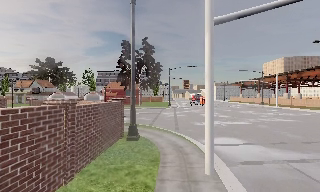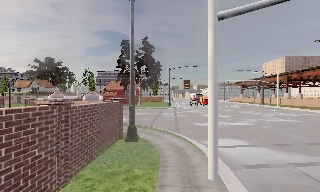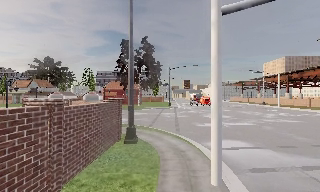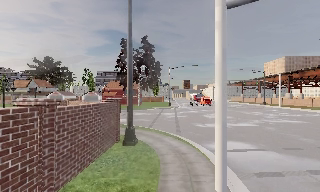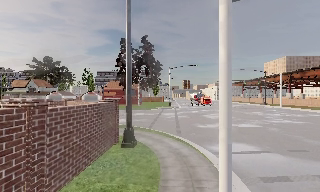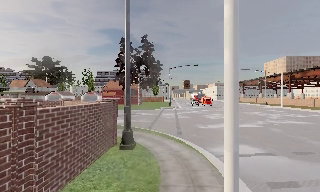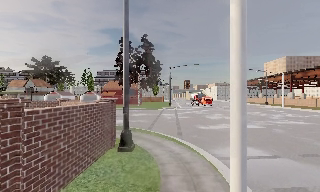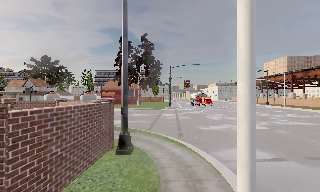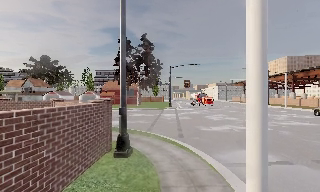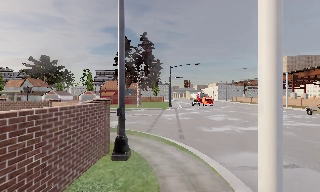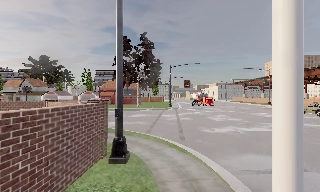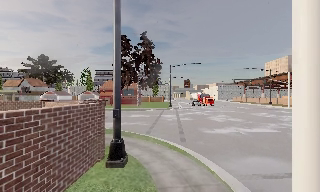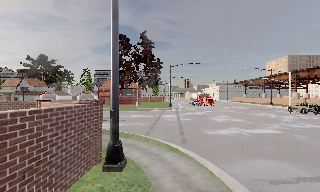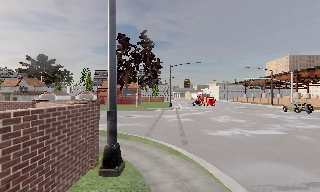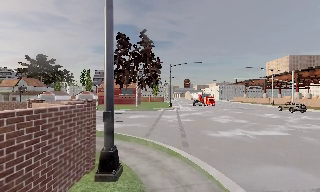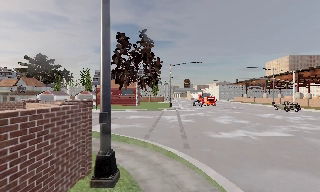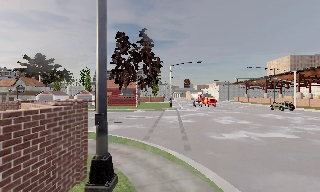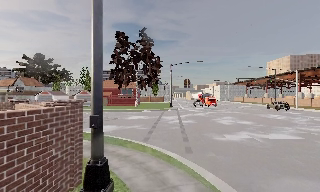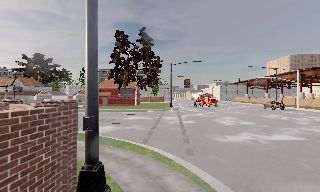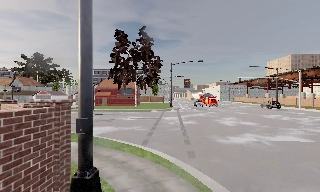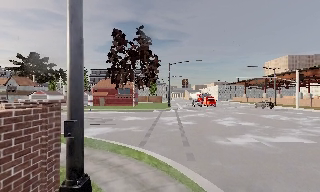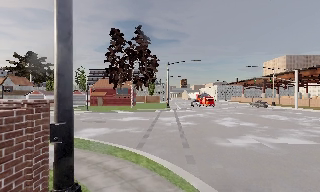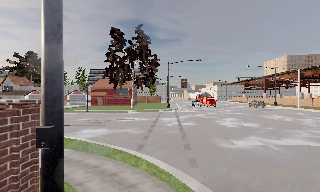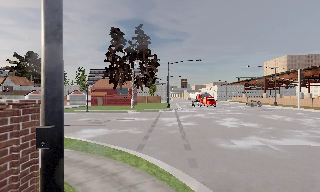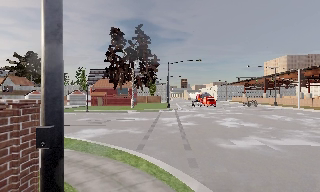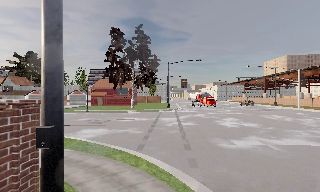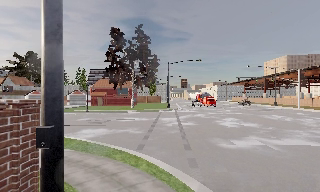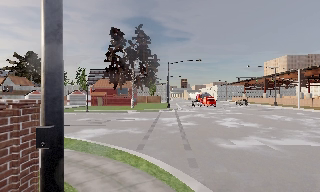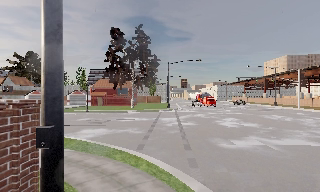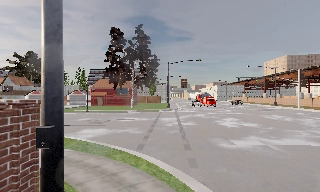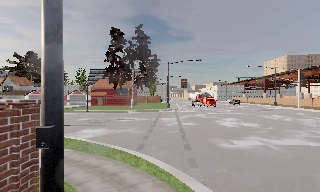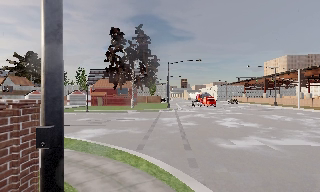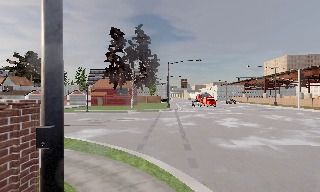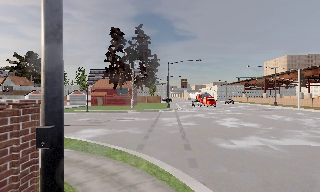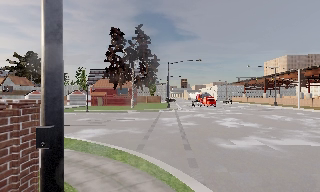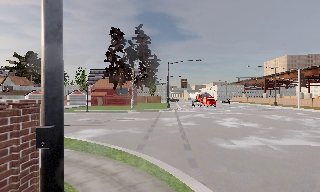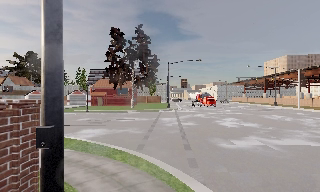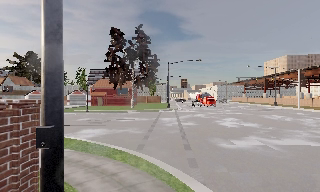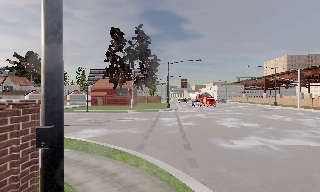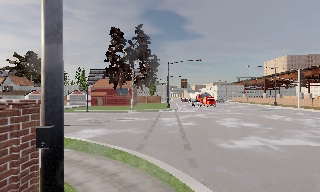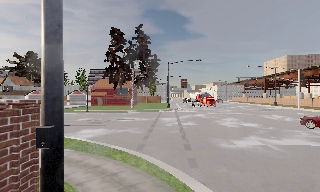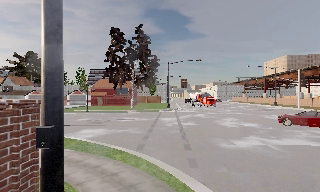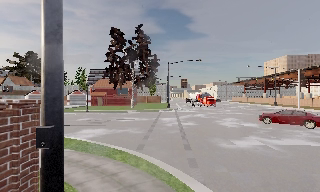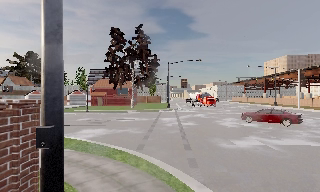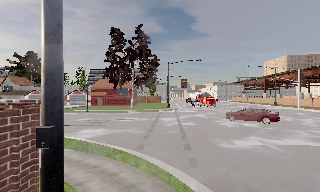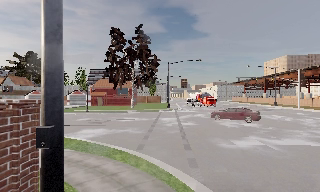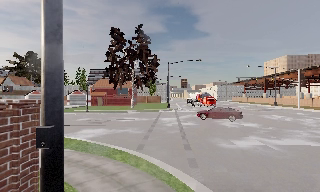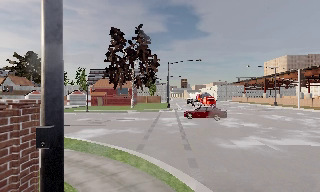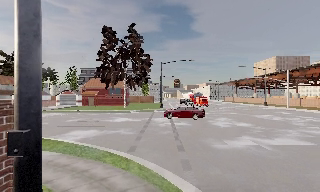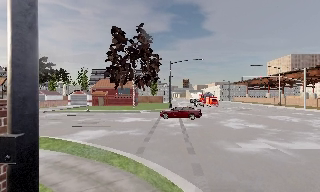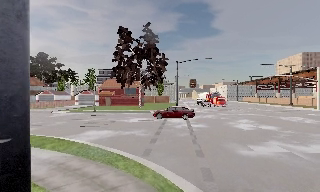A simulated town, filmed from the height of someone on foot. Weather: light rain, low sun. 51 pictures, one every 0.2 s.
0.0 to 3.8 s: The camera travels forward, about 6 m, so what stands in front looms larger.
3.8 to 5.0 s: The camera travels forward, about 1 m, so what stands in front looms larger. It loses speed.
5.0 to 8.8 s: The camera keeps its place and its aim.
8.8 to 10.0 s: The camera travels forward, about 1 m, so what stands in front looms larger. It gains speed.
The film runs forward here.
